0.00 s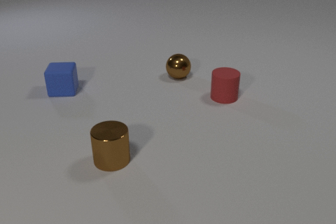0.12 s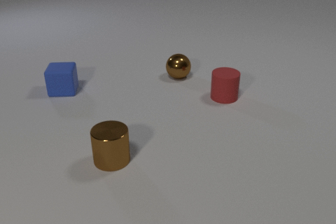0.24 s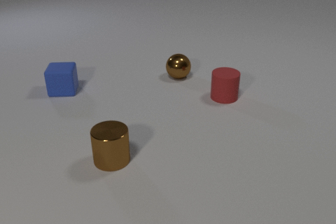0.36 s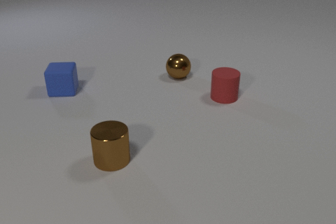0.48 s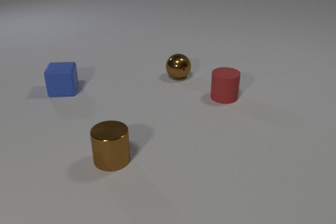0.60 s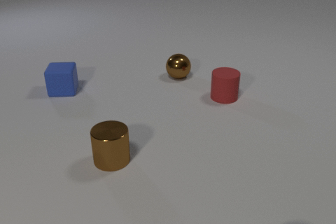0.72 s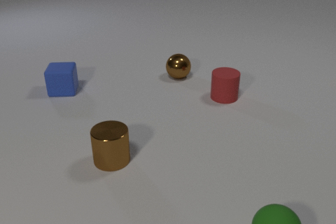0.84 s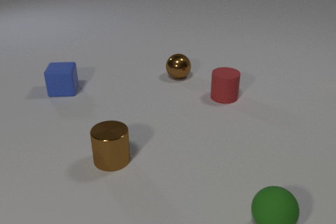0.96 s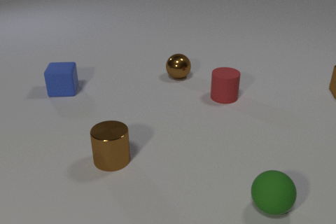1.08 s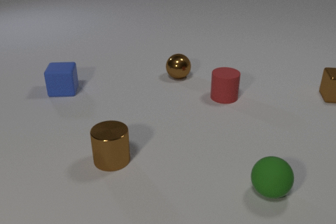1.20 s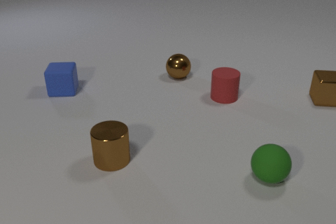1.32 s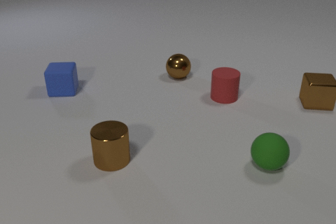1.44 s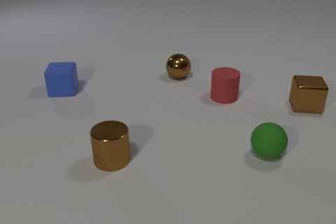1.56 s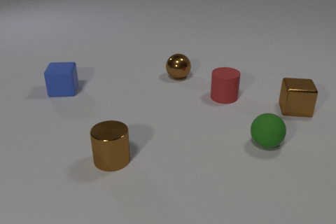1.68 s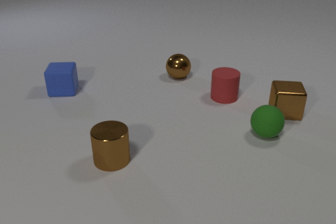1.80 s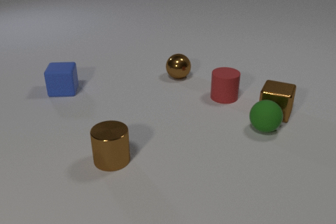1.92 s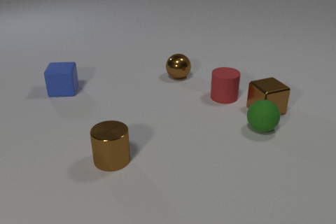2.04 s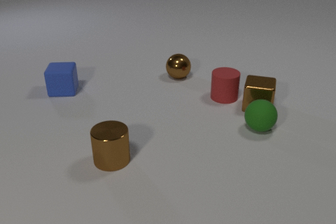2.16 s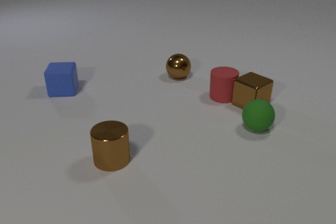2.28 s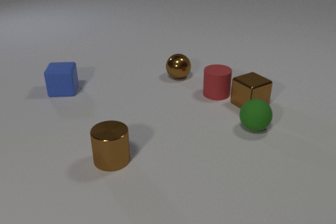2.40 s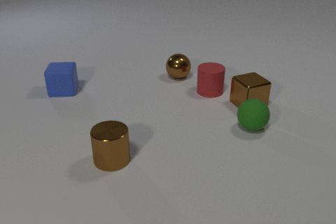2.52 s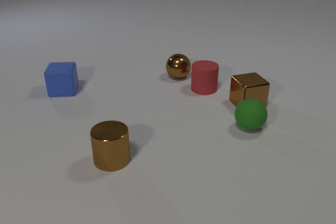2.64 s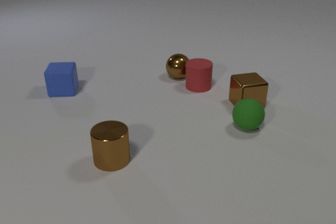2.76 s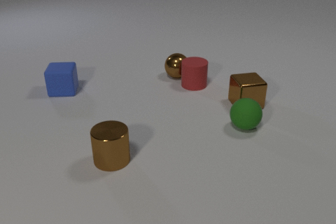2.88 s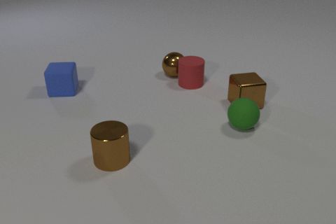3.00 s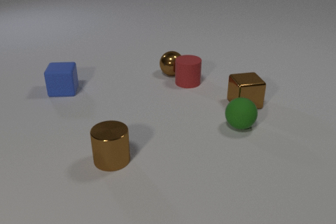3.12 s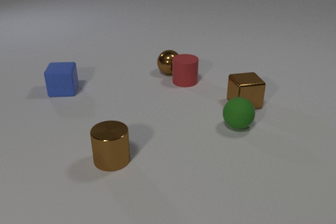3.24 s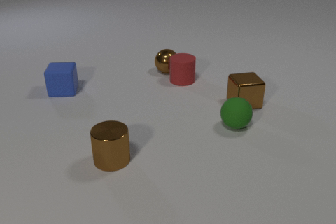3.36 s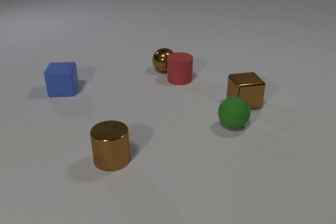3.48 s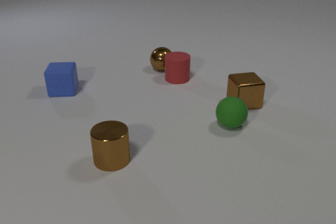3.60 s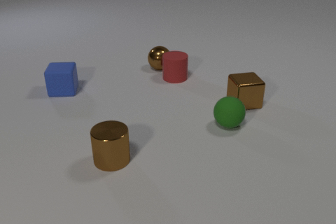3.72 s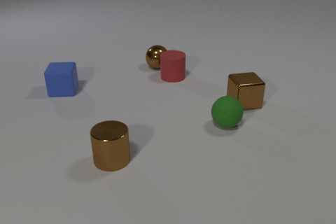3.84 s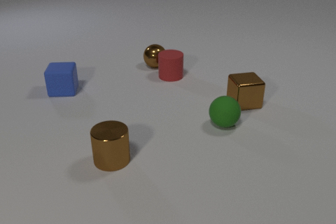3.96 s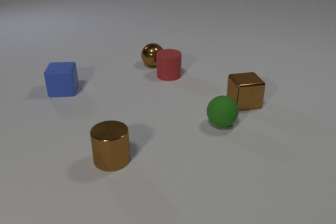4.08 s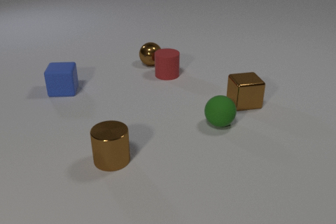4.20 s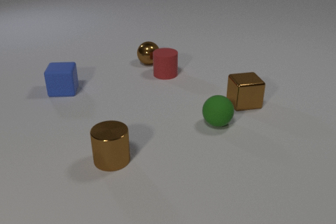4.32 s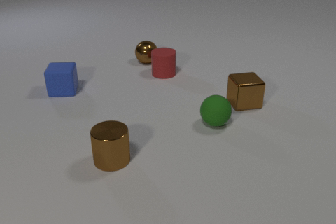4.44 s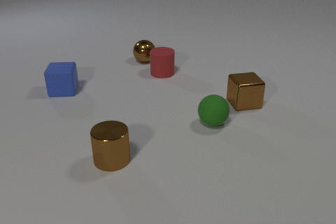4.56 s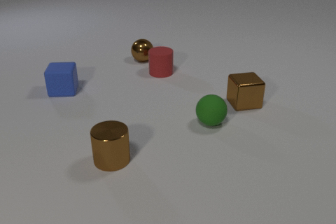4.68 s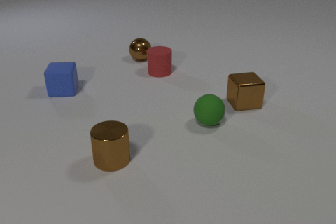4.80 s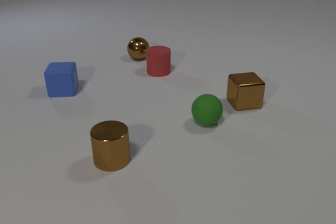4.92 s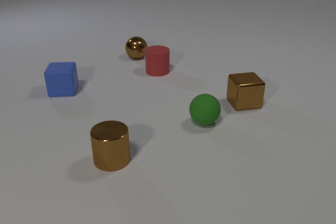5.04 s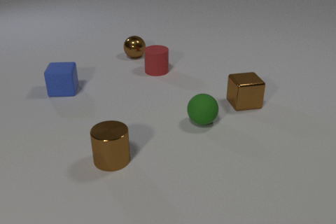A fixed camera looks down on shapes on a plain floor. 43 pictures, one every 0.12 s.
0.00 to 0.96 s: The green rubber sphere comes in at the bottom edge, rolls away from the camera. The brown metal cube comes in at the right edge, slides toward the camera and to the left.
0.96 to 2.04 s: The green rubber sphere rolls away from the camera. The brown metal cube slides to the left and toward the camera. The green rubber sphere and the brown metal cube collide.
2.04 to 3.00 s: The green rubber sphere rolls to the left. The brown metal cube slides to the left. The red rubber cylinder slides to the left and away from the camera. The brown metal sphere rolls away from the camera and to the left. The brown metal cube and the red rubber cylinder collide. The red rubber cylinder and the brown metal sphere collide.
3.00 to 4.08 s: The green rubber sphere rolls to the left. The red rubber cylinder slides to the left and away from the camera. The brown metal sphere rolls away from the camera and to the left.
4.08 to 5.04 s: The green rubber sphere rolls to the left. The red rubber cylinder slides to the left and away from the camera. The brown metal sphere rolls away from the camera and to the left.
What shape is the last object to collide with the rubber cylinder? sphere.
Are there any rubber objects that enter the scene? yes.
How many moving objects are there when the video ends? 3.
